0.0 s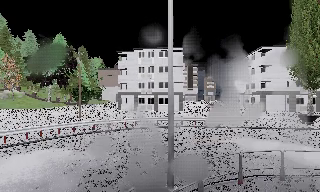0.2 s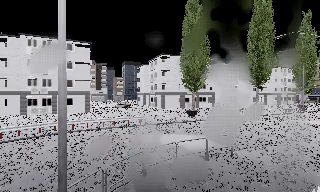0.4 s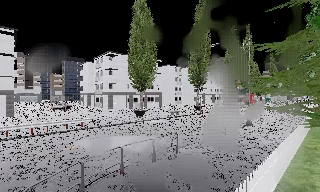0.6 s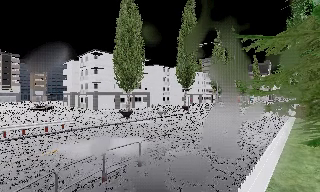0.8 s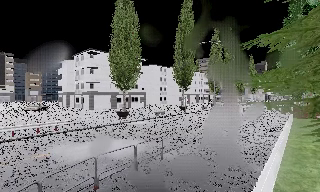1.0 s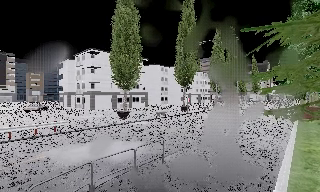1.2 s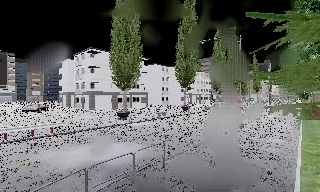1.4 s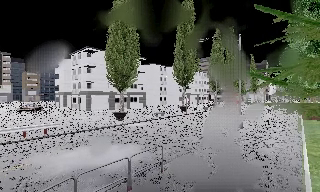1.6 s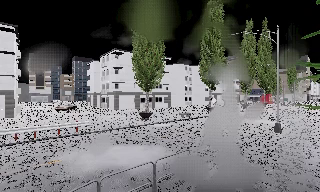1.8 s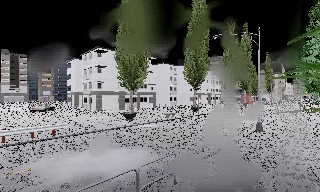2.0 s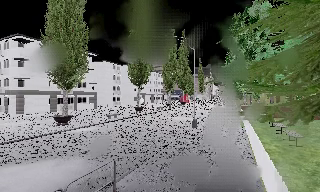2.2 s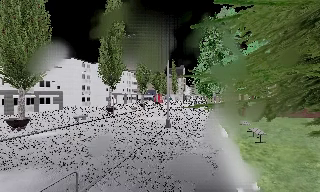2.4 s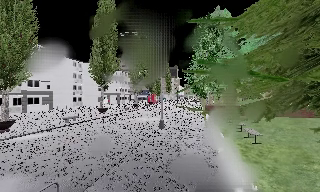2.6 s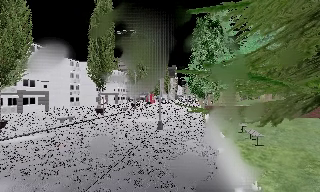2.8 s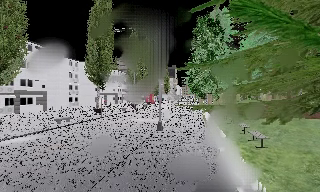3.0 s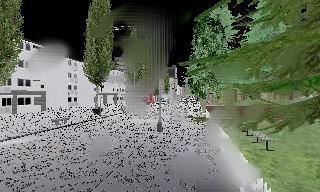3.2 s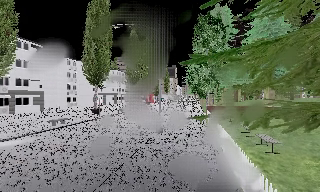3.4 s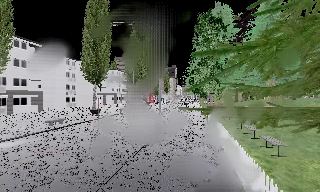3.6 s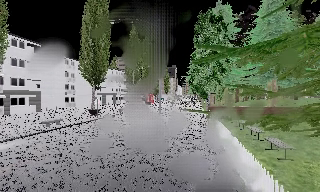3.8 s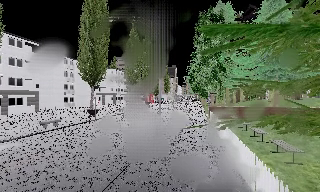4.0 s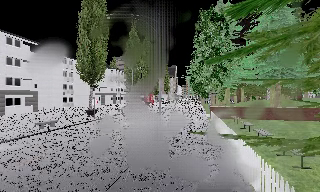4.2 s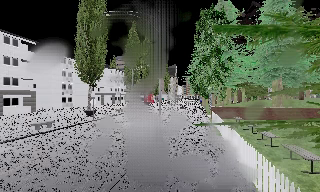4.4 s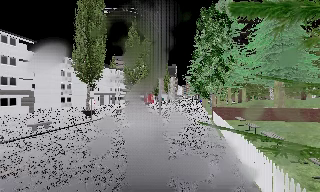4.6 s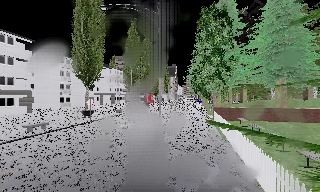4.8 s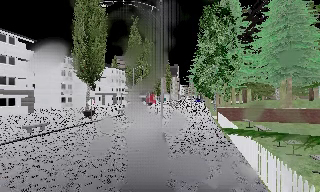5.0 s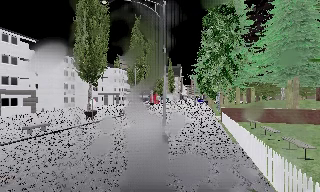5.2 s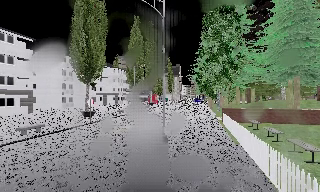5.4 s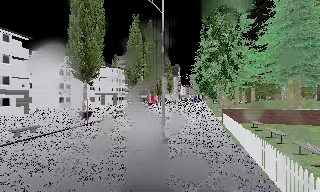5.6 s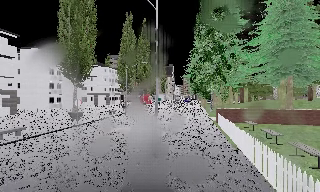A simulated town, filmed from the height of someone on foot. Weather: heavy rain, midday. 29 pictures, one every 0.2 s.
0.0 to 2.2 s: The camera pans to its right, which is clockwise from overhead, by about 80 degrees. It travels forward, about 4 m.
2.2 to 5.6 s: The camera travels forward, about 6 m, so what stands in front looms larger.
The film runs forward here.
